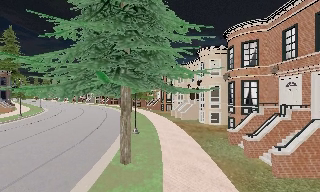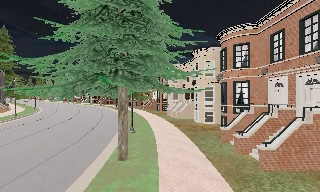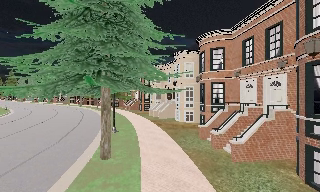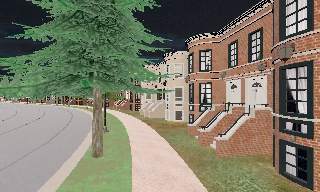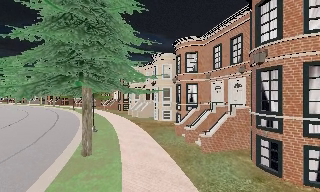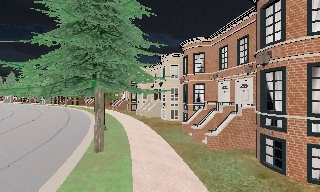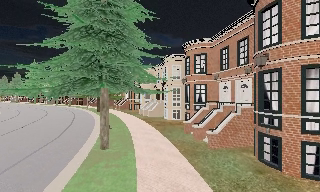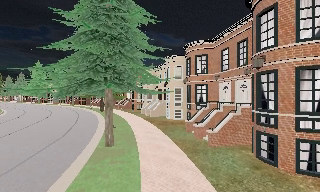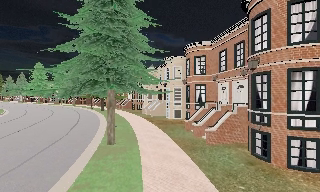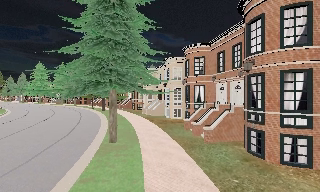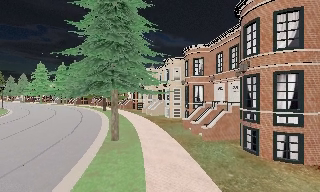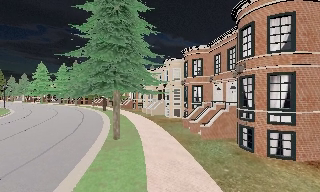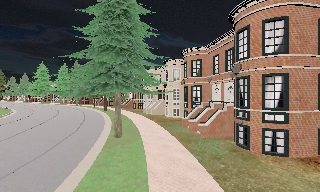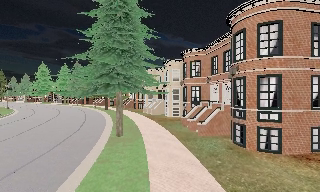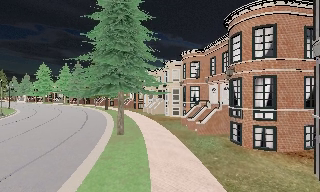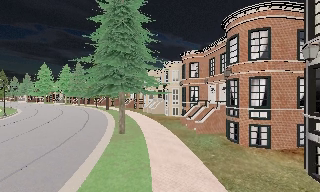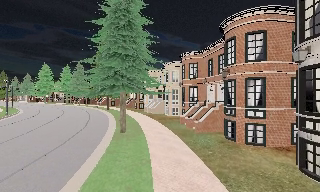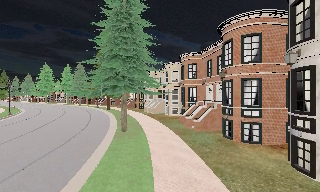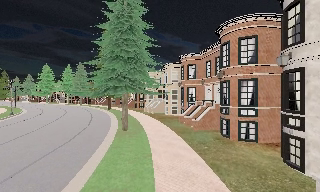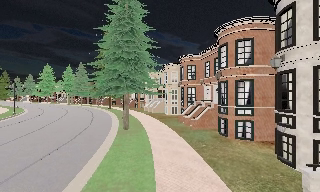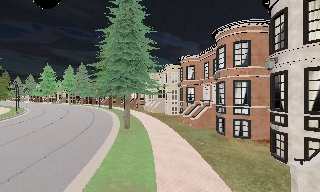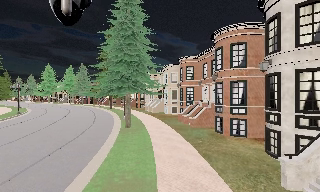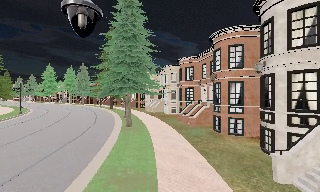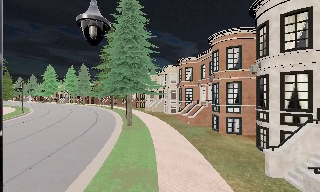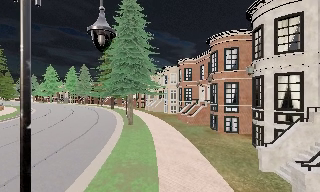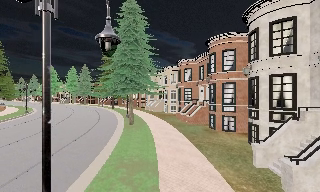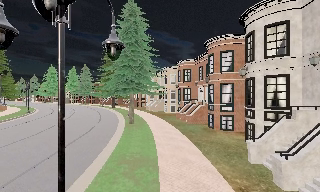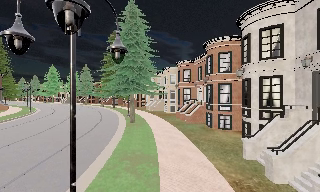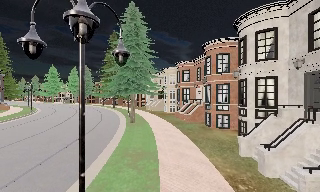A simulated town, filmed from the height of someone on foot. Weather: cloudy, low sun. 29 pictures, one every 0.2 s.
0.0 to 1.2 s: The scene slides to the left, as the camera pans about 10 degrees to its right. It travels backward, about 2 m, so what stands in front gets smaller.
1.2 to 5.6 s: The camera travels backward, about 8 m, so what stands in front gets smaller.
The film runs backward here.
